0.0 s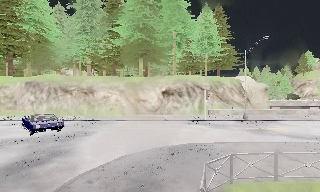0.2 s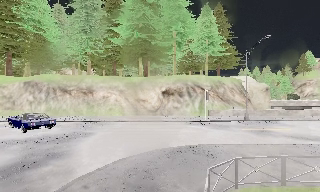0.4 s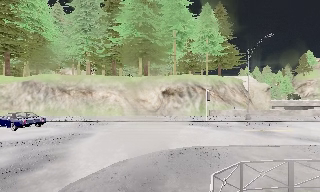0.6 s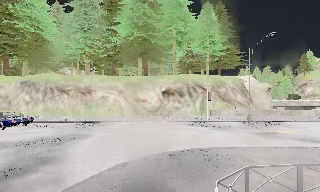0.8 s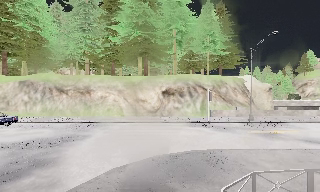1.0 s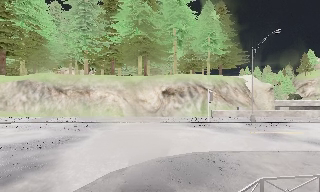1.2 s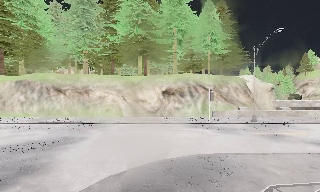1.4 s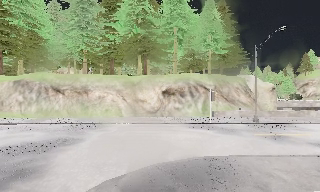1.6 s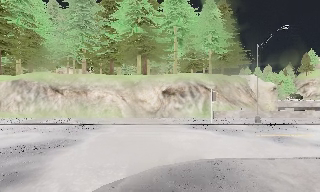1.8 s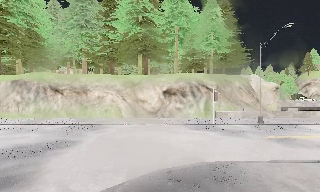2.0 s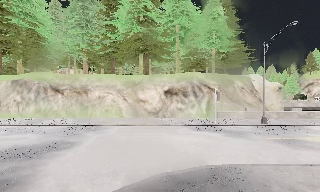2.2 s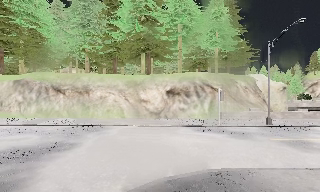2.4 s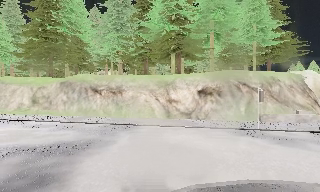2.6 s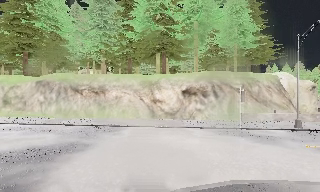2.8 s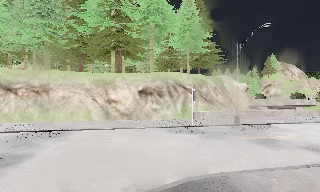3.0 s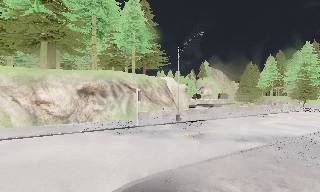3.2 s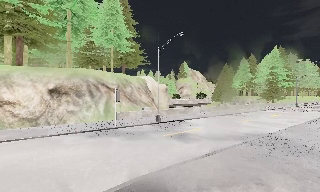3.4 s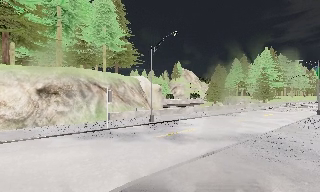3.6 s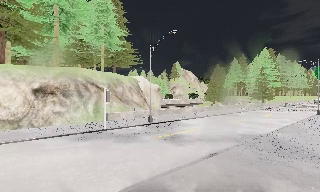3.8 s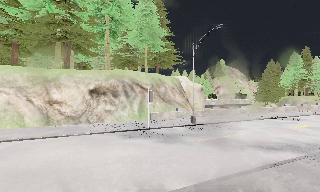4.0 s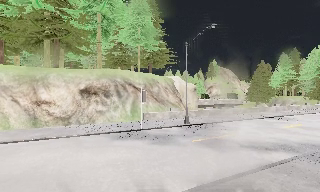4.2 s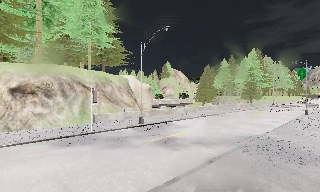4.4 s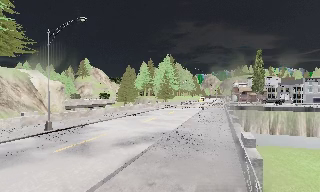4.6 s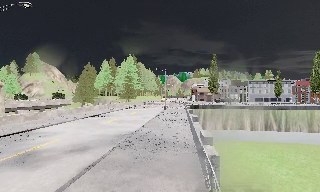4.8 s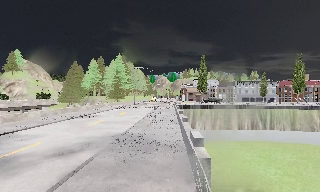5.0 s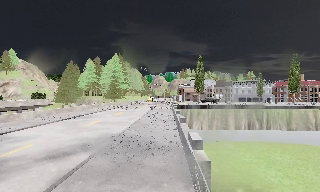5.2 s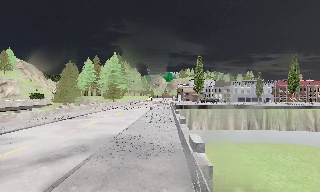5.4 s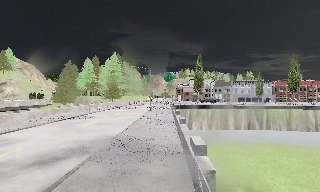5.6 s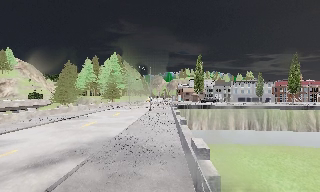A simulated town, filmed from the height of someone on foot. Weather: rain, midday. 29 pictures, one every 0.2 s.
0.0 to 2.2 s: The camera travels forward, about 3 m, so what stands in front looms larger.
2.2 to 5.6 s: The scene slides to the left, as the camera pans about 90 degrees to its right. It travels forward, about 4.5 m.
The film runs forward here.
